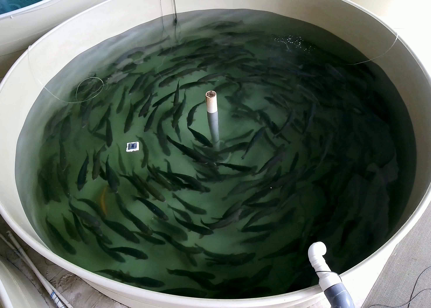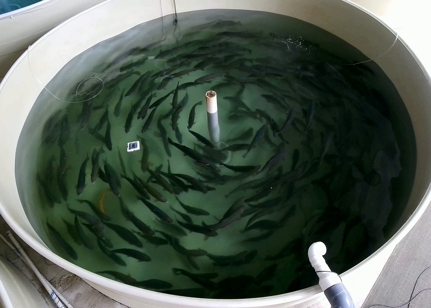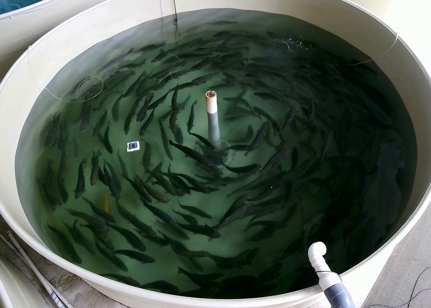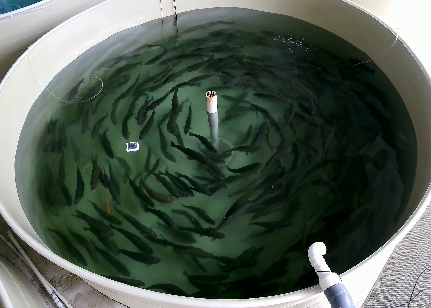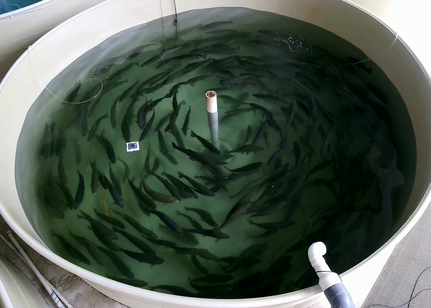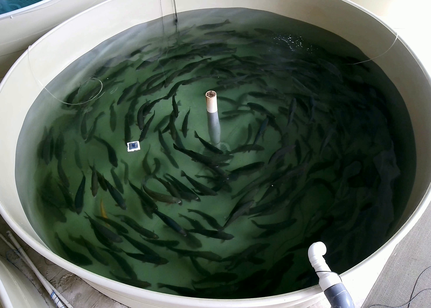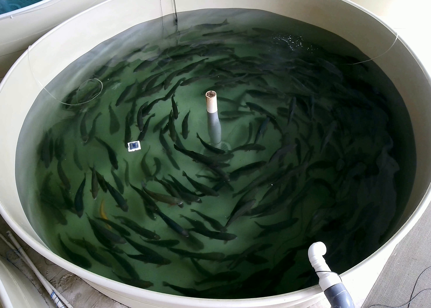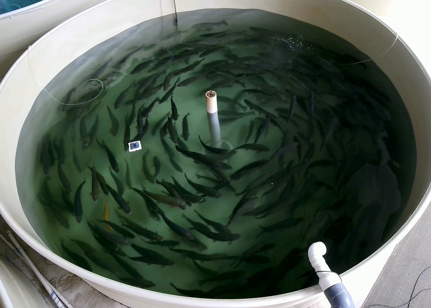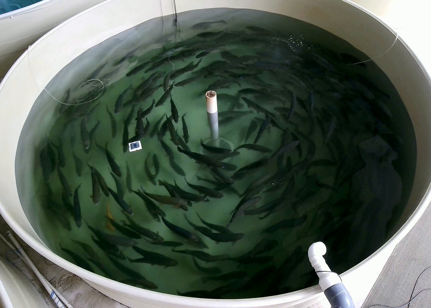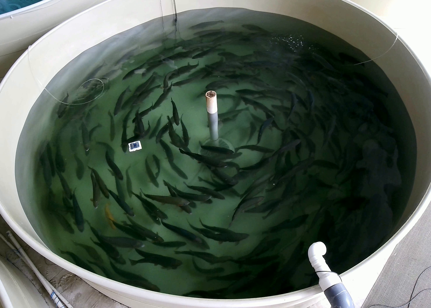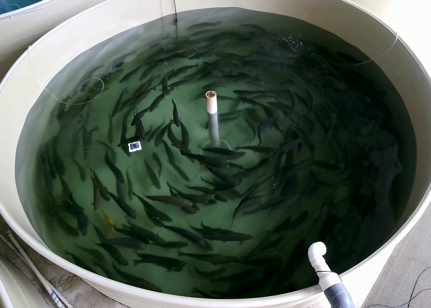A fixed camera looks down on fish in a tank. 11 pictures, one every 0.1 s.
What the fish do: Normal cruising.
